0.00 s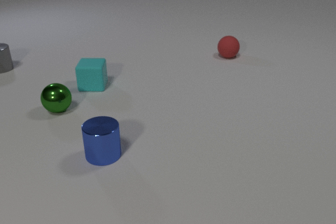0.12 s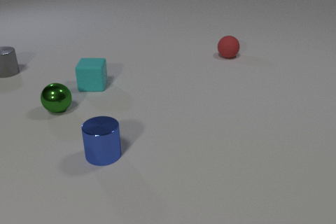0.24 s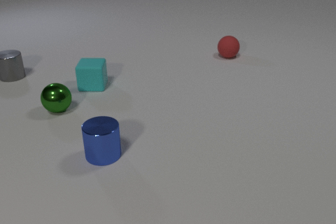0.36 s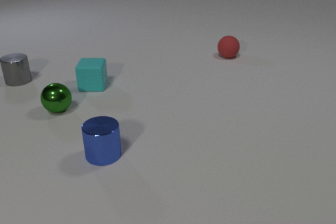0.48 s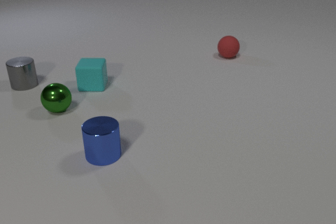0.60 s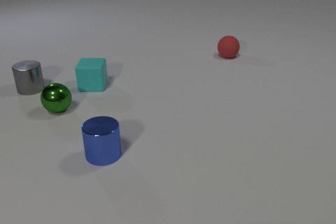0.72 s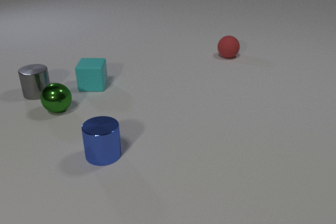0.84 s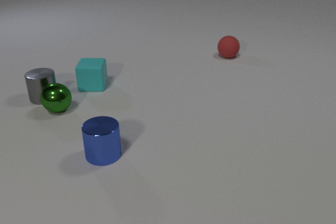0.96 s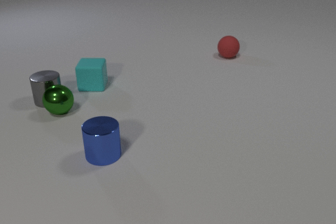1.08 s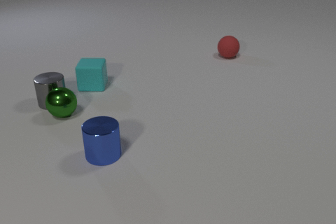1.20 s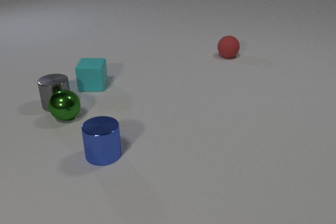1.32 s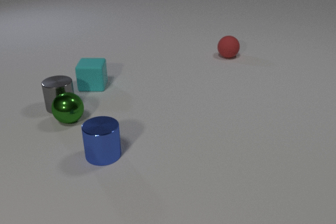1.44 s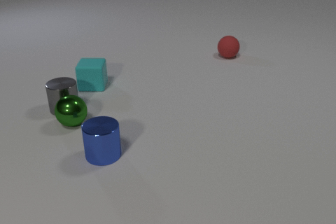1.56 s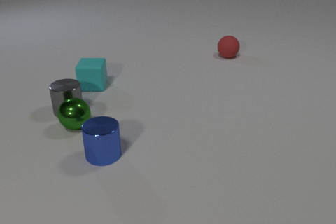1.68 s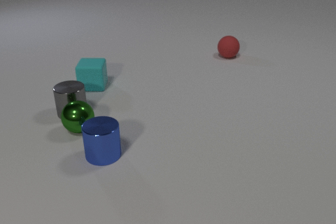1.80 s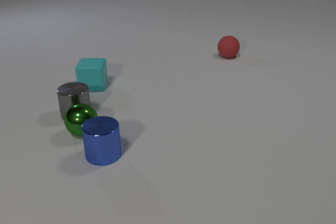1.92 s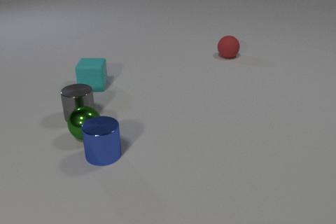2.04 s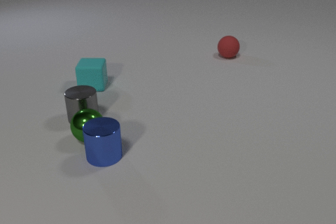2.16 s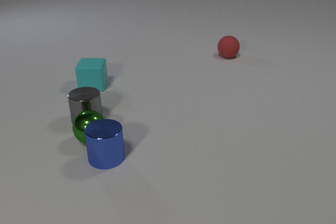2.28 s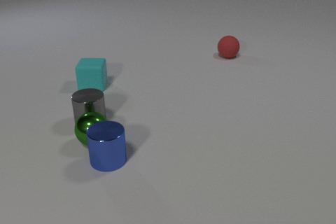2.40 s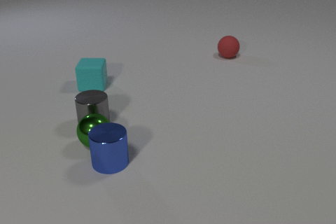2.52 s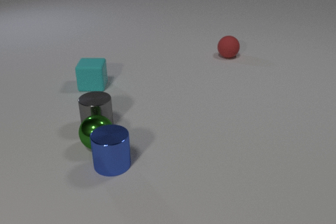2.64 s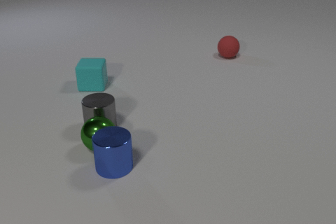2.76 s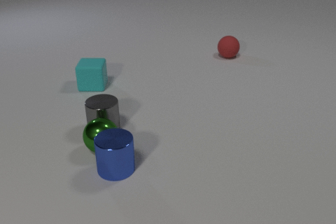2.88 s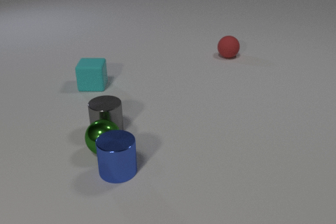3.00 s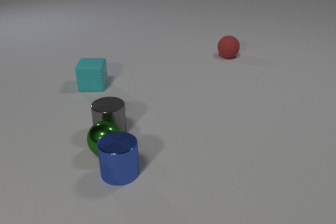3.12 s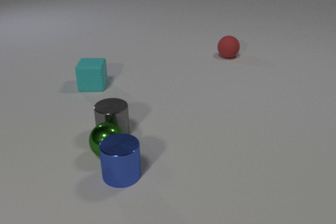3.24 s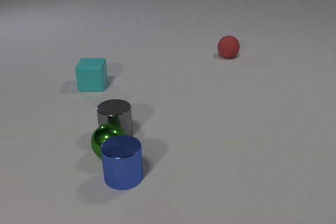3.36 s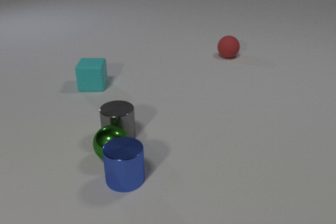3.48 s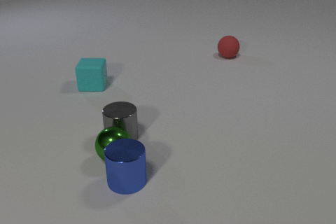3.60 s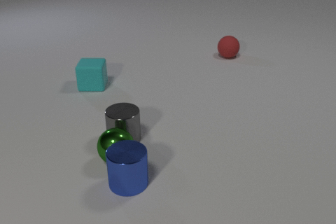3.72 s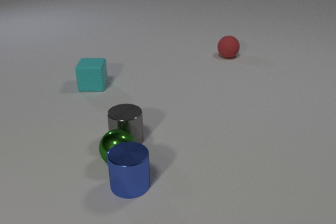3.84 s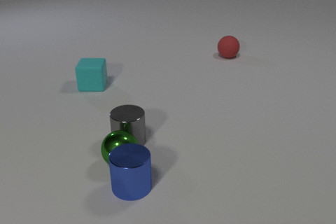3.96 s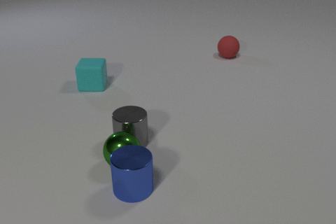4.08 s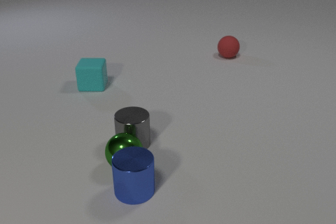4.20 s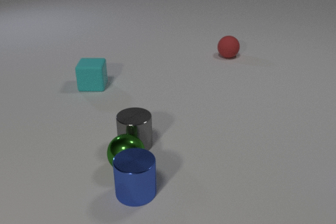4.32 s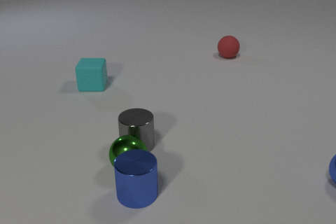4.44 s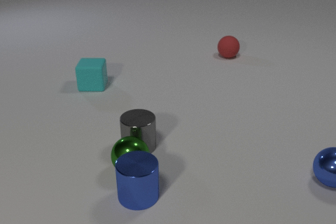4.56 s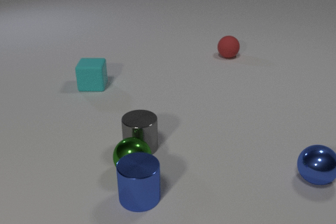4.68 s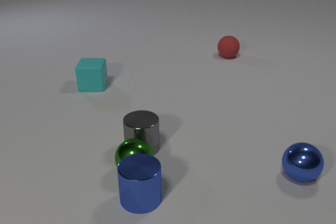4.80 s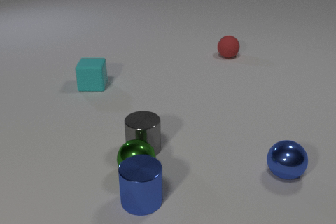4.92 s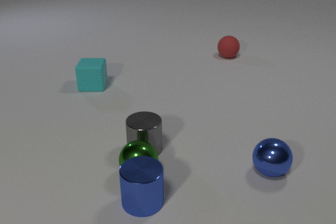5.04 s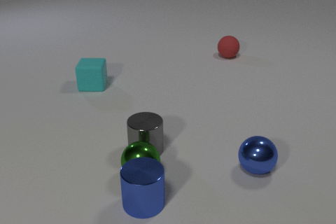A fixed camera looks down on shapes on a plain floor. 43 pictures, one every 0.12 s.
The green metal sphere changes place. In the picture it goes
toward the camera.
The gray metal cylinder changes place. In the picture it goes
toward the camera.
0.00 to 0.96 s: The gray metal cylinder slides toward the camera and to the right. The gray metal cylinder and the green metal sphere collide.
0.96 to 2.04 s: The gray metal cylinder slides toward the camera and to the right. The green metal sphere rolls toward the camera and to the right. The green metal sphere and the blue metal cylinder collide.
2.04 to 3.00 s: The gray metal cylinder slides toward the camera and to the right. The green metal sphere rolls toward the camera and to the right. The blue metal cylinder slides toward the camera and to the right.
3.00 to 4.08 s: The gray metal cylinder slides toward the camera and to the right. The green metal sphere rolls toward the camera and to the right. The blue metal cylinder slides toward the camera and to the right.
4.08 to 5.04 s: The gray metal cylinder slides to the right and toward the camera. The green metal sphere rolls toward the camera and to the right. The blue metal cylinder slides toward the camera and to the right. The blue metal sphere comes in at the right edge, rolls to the left.
What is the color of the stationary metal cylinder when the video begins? blue.
Are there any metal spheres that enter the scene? yes.
How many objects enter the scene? 1.
